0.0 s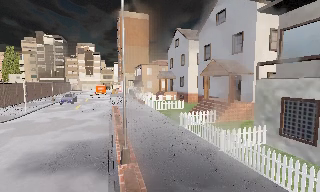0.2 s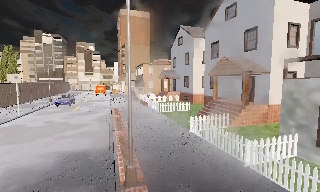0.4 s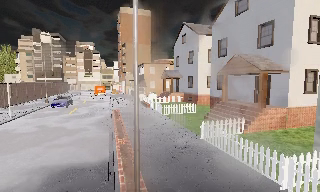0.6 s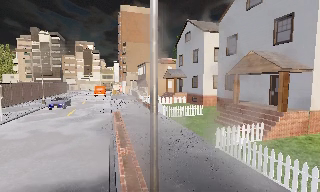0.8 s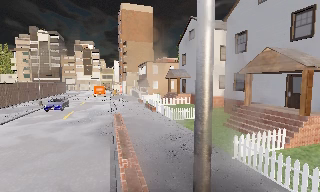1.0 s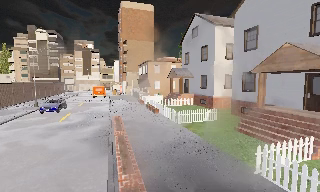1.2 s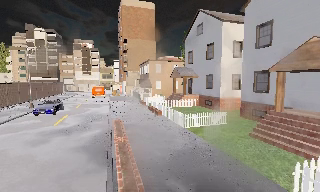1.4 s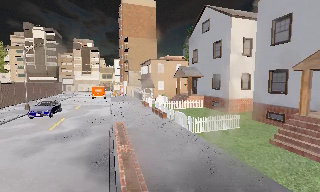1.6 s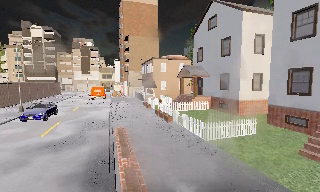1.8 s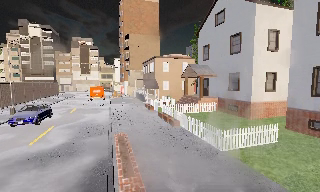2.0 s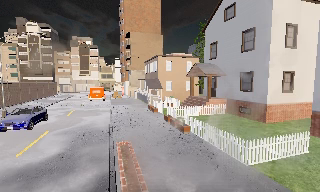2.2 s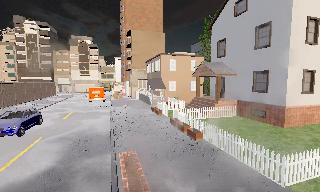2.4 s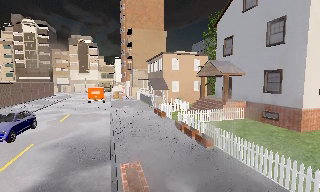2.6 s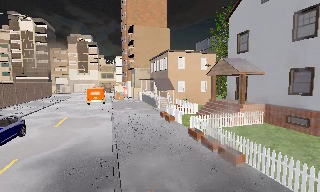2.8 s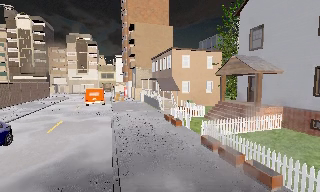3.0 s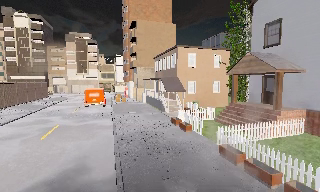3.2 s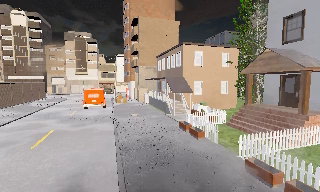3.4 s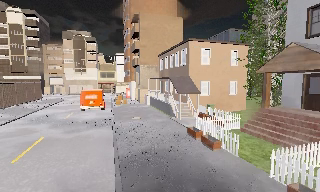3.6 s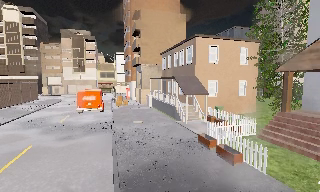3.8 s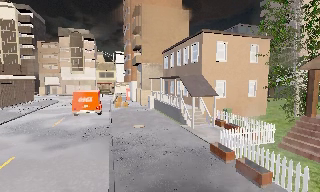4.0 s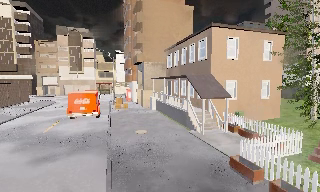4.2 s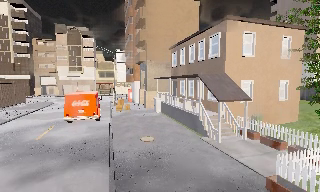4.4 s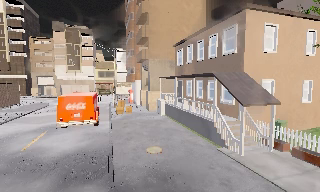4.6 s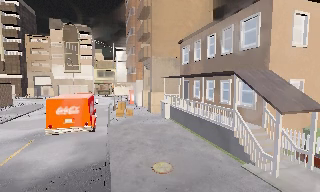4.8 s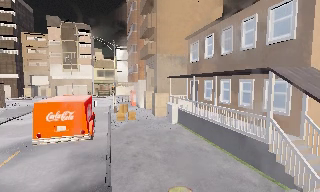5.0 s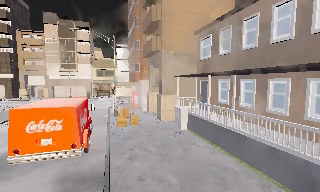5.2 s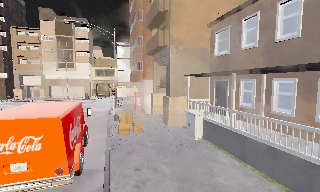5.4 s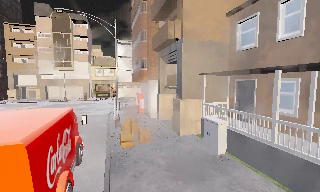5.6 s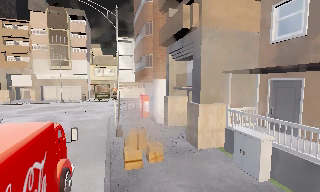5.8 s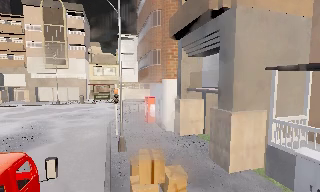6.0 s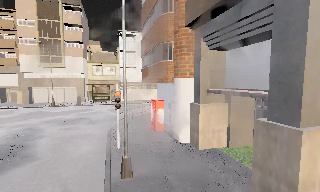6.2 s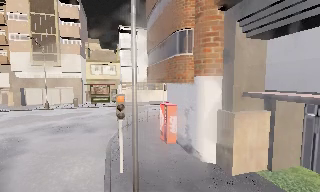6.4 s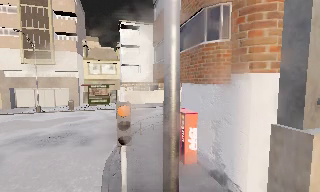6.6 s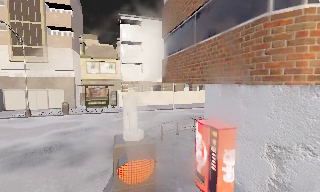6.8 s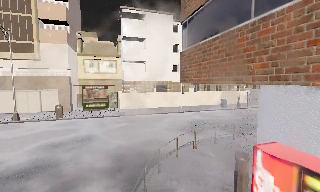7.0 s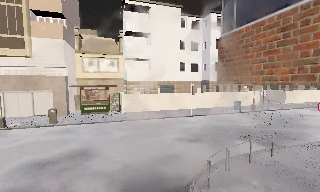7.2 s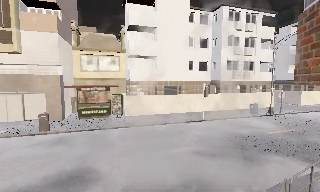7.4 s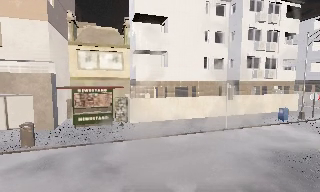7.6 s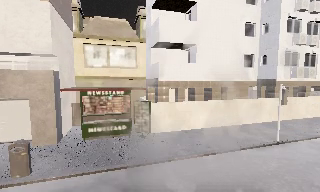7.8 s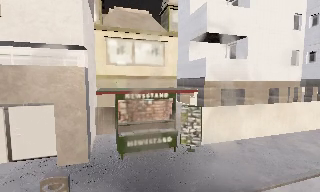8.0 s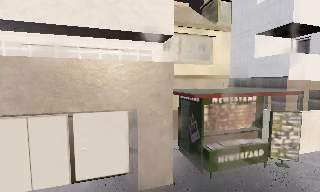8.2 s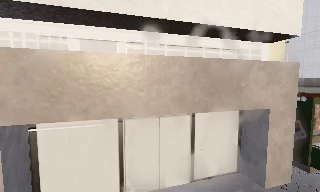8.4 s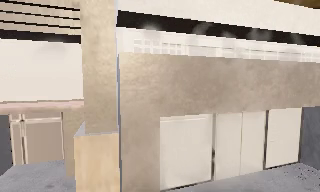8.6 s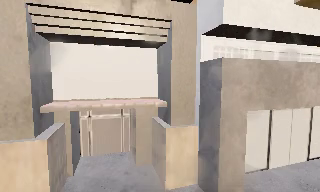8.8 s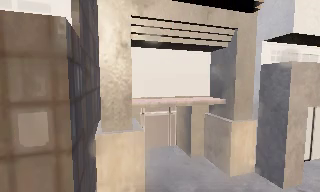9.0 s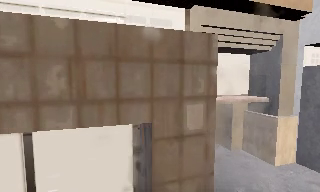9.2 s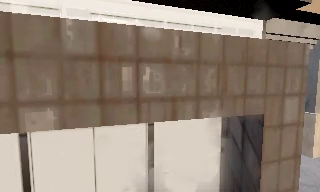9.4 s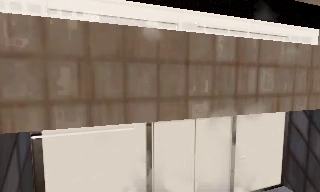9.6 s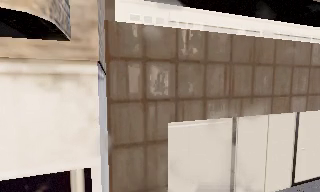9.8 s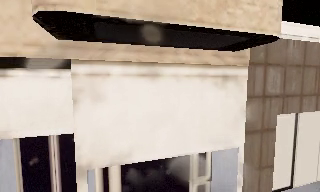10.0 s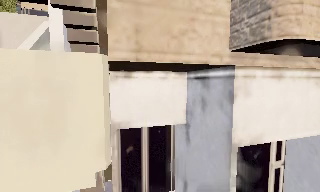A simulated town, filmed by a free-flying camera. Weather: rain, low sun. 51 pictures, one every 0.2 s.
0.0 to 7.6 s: The camera travels forward, about 65 m, so what stands in front looms larger. It gains speed.
7.6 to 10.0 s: The camera travels to its left, about 30 m, so close, fixed things drift to the right.
The film runs forward here.
